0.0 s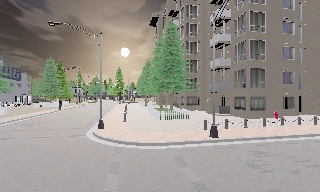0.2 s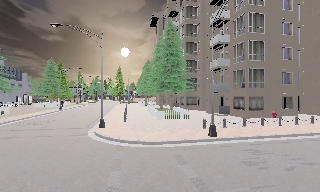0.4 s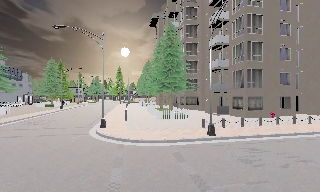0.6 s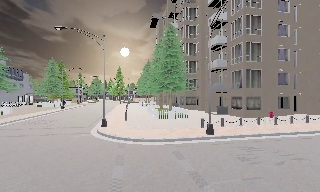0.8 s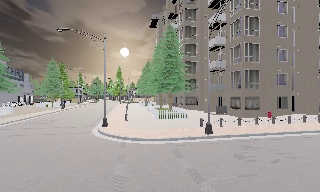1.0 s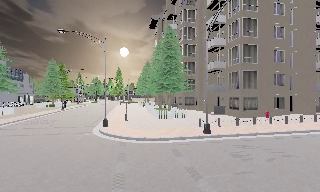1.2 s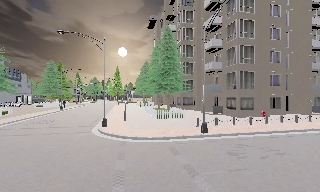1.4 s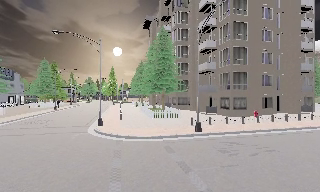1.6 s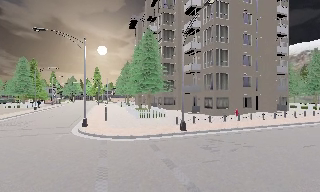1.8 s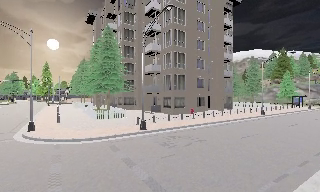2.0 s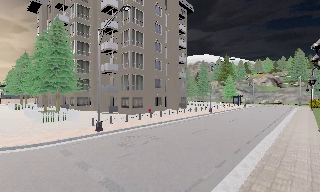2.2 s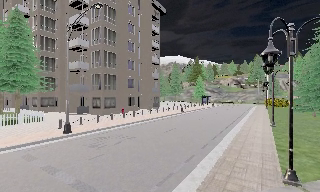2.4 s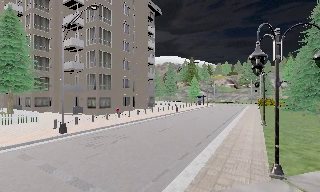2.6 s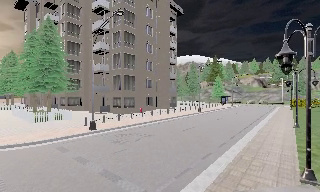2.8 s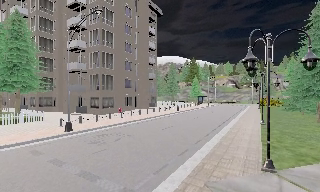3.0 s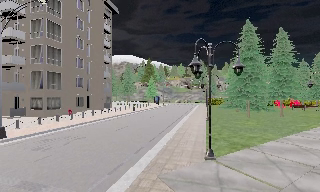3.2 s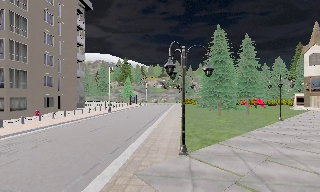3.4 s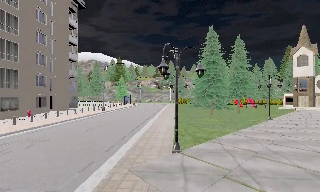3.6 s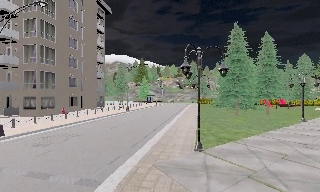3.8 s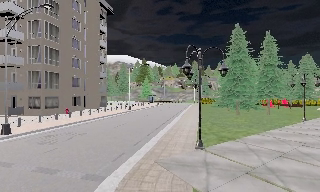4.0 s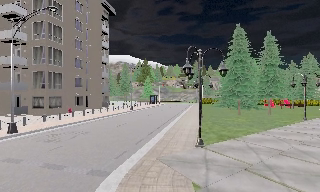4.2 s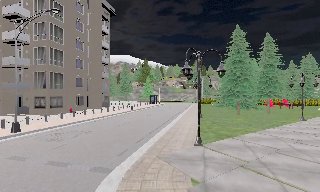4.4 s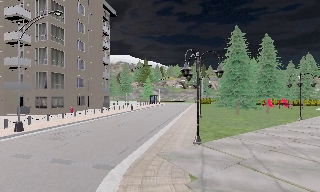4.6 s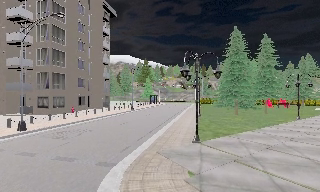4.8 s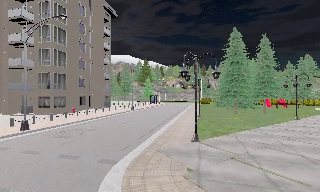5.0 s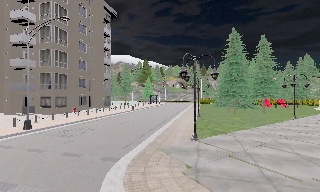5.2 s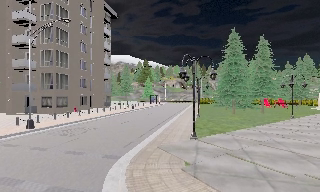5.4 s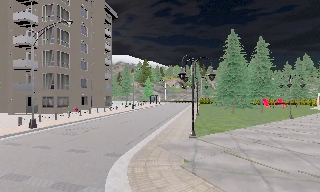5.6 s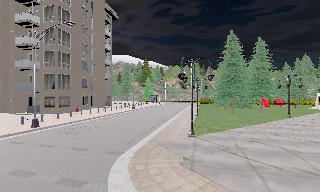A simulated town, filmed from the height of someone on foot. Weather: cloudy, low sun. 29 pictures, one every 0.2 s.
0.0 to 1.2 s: The camera travels backward, about 1.5 m, so what stands in front gets smaller.
1.2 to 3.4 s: The camera swings to its right by about 70 degrees, and the scene slides to the left. It travels backward, about 2.5 m.
3.4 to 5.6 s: The camera travels backward, about 2.5 m, so what stands in front gets smaller.
The film runs backward here.
